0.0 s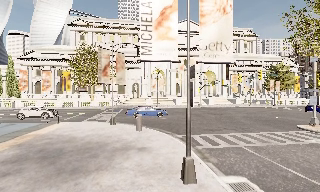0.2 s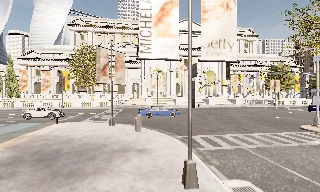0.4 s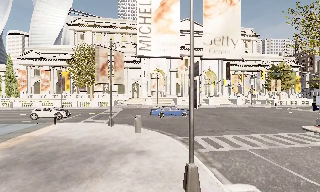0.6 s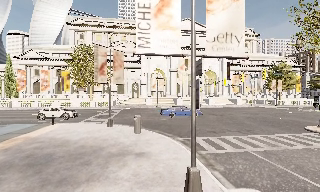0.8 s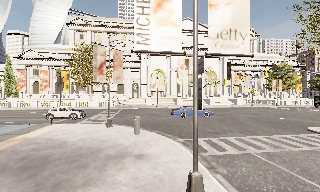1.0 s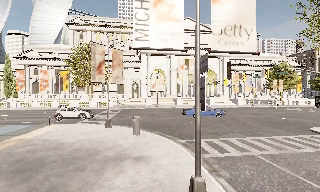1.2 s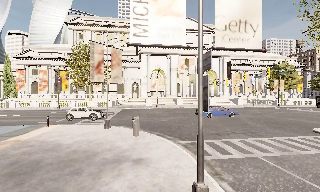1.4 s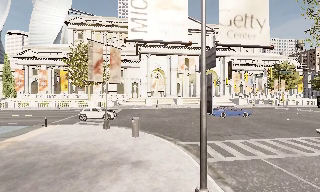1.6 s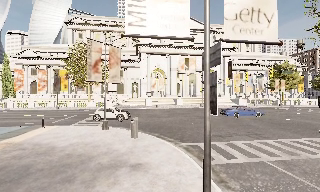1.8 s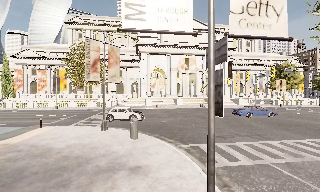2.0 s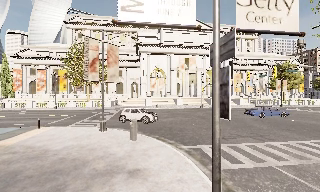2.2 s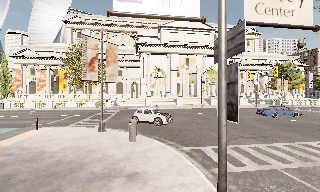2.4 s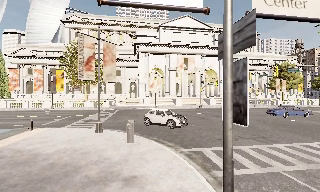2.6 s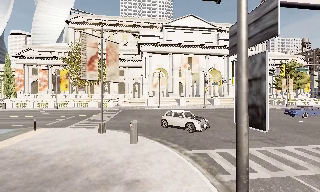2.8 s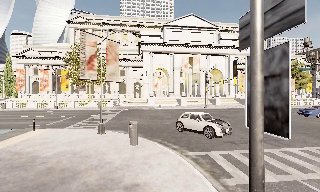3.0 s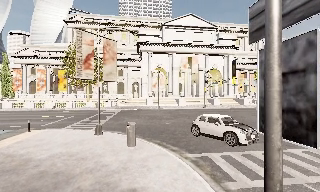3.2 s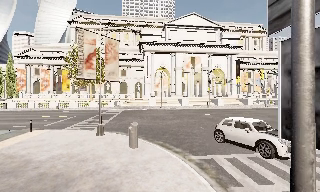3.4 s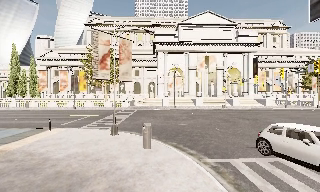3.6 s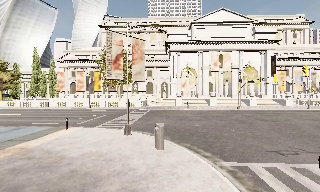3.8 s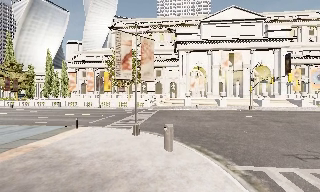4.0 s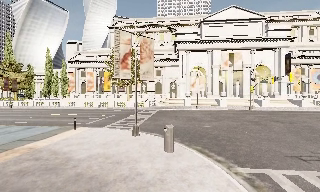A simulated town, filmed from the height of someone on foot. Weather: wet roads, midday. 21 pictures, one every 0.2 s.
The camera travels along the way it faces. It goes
forward.
0.0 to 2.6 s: The camera travels forward, about 3 m, so what stands in front looms larger.
2.6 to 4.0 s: The scene slides to the right, as the camera pans about 15 degrees to its left. It travels forward, about 1.5 m, so what stands in front looms larger.
The film runs forward here.
